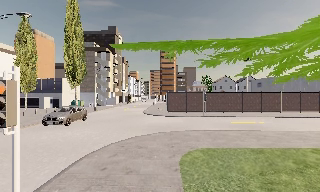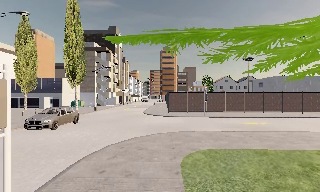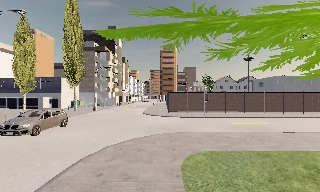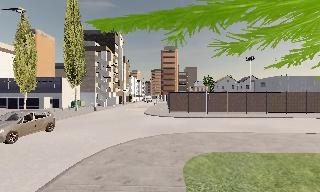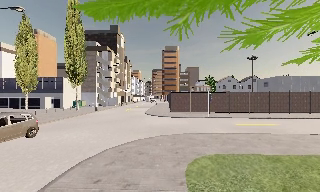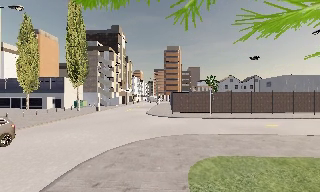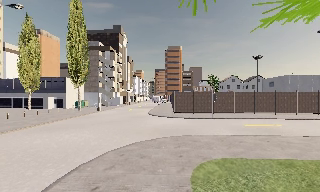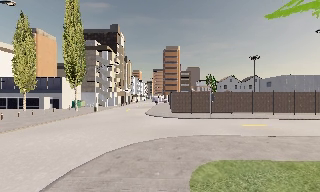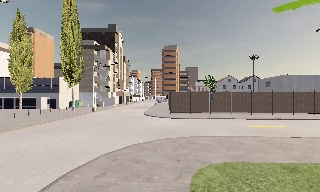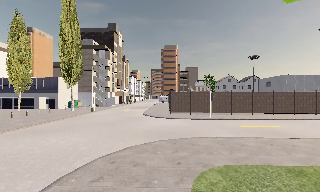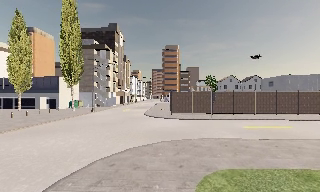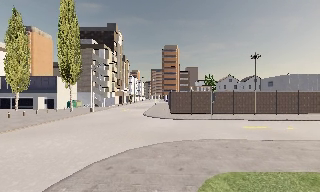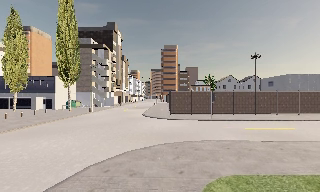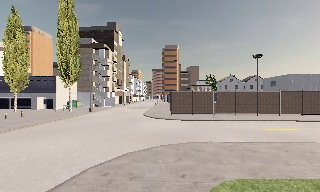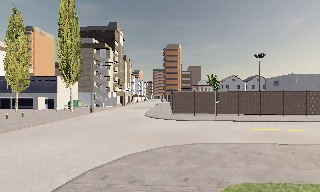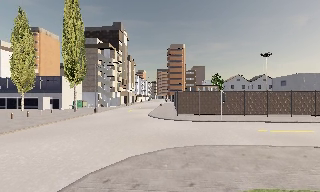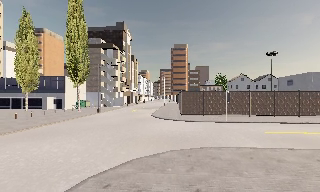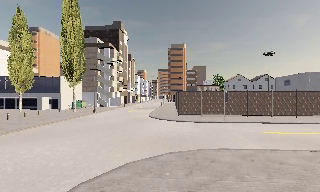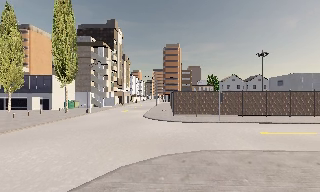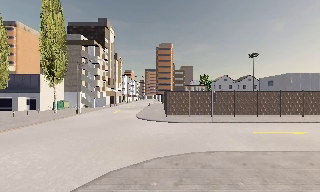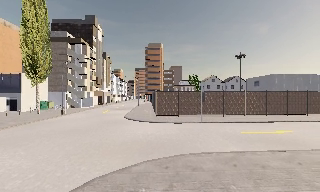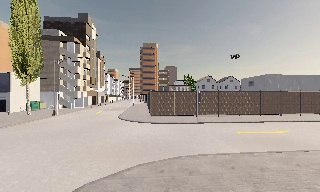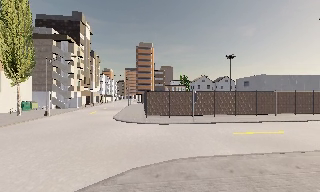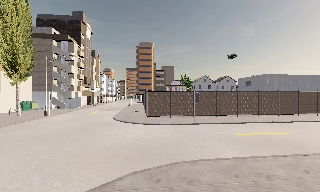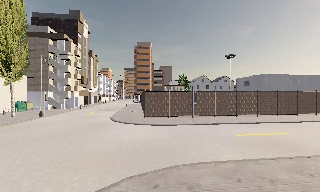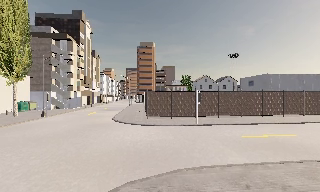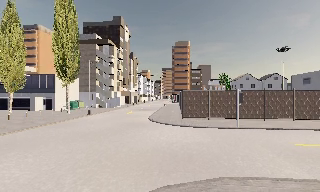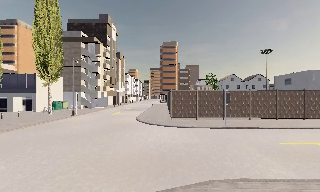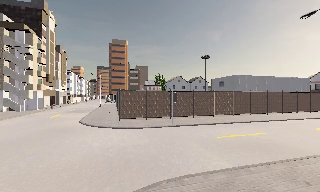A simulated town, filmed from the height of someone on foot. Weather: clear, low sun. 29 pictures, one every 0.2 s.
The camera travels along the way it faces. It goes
forward.
0.0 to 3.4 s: The camera travels forward, about 4 m, so what stands in front looms larger.
3.4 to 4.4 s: The camera pans to its right, which is clockwise from overhead, by about 10 degrees. It travels forward, about 1.5 m, so what stands in front looms larger.
4.4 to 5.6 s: The camera travels forward, about 2 m, so what stands in front looms larger.
The film runs forward here.
